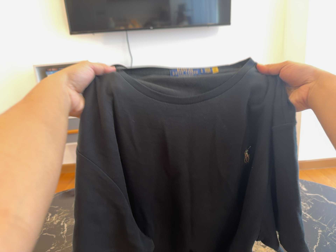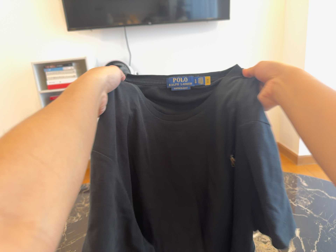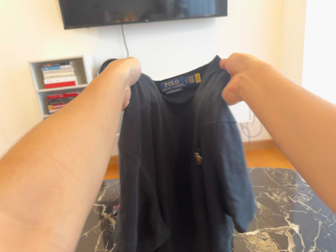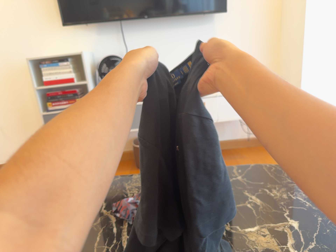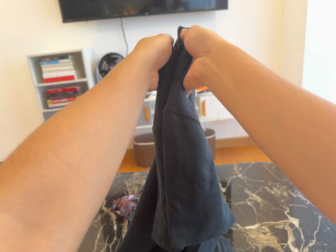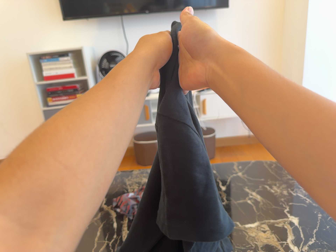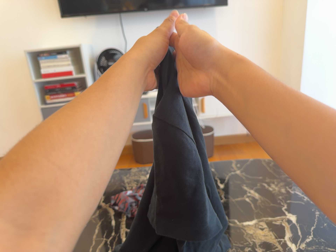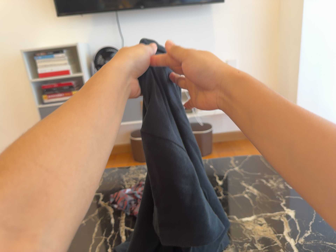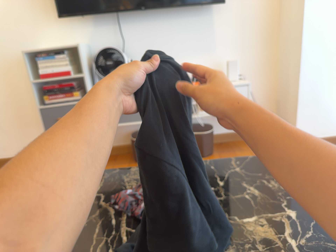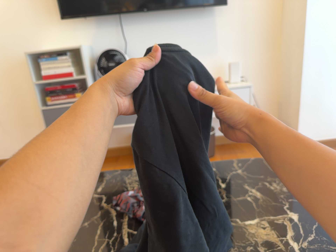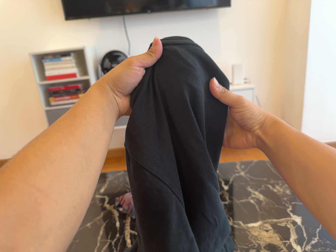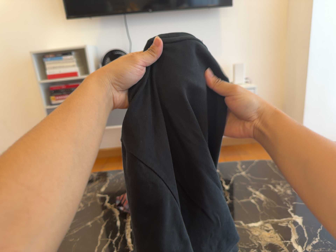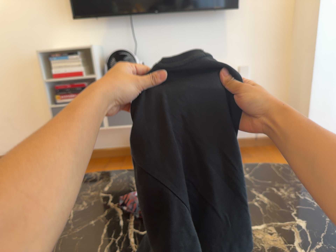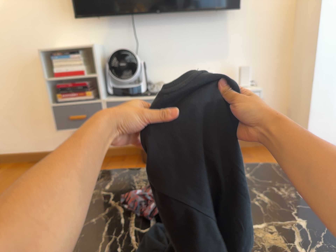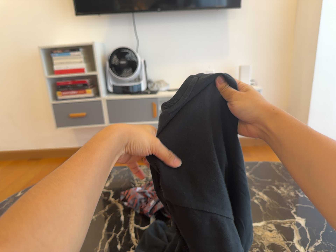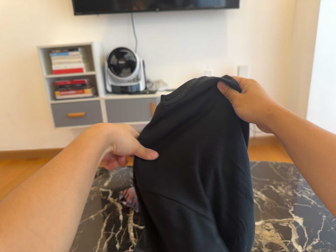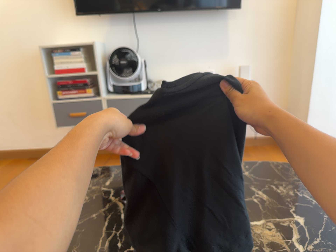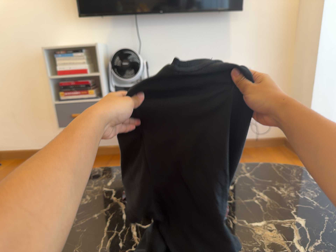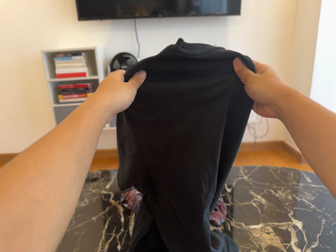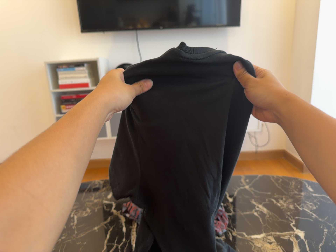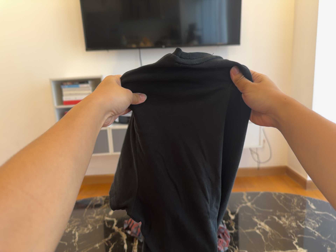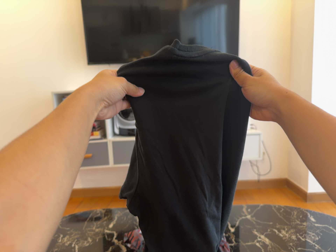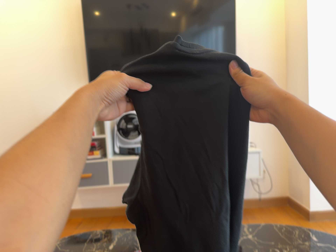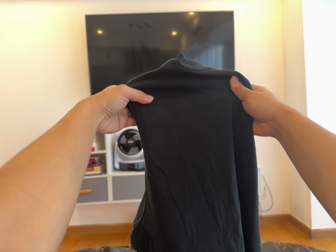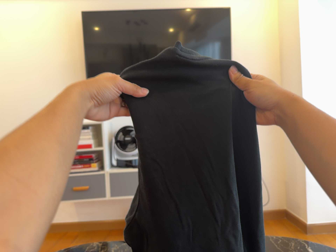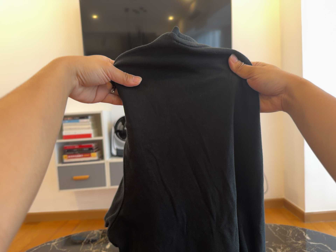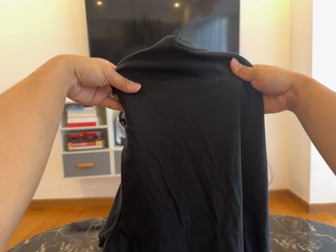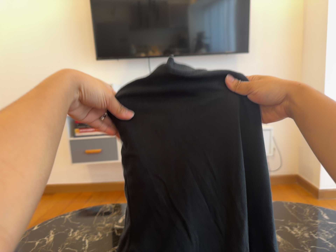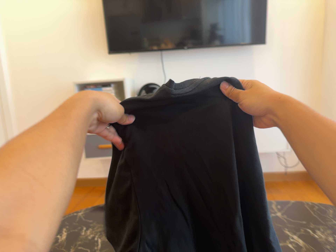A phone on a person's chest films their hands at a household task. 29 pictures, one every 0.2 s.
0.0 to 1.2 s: The camera shifts only a little, or ends up much as it began.
1.2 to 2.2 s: The camera keeps its place and its aim.
2.2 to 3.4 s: The camera shifts only a little, or ends up much as it began.
3.4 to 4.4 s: The camera travels backward, about 7 cm, so what stands in front gets smaller. Its aim tips toward the top of its view by about 15 degrees, and the scene shifts downward.
4.4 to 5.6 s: The camera travels forward, about 7 cm, so what stands in front looms larger.
The film runs forward here.
